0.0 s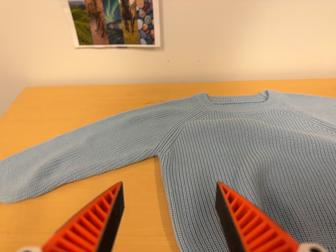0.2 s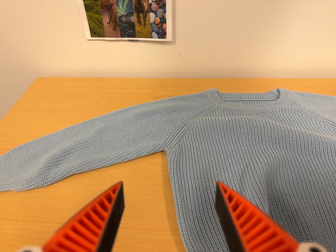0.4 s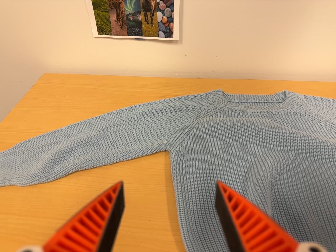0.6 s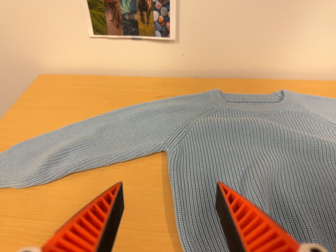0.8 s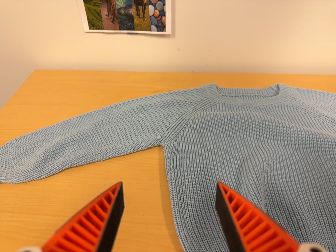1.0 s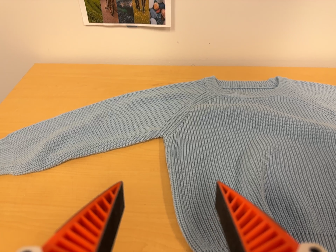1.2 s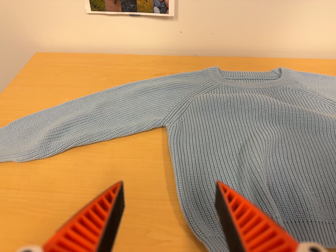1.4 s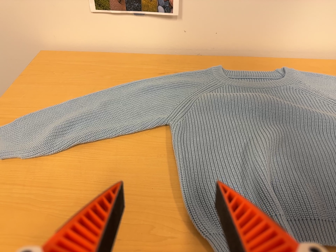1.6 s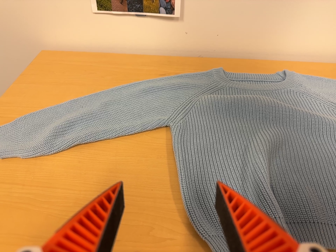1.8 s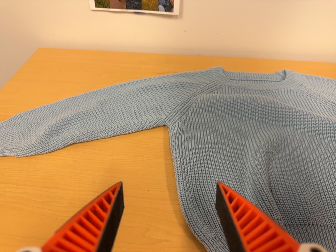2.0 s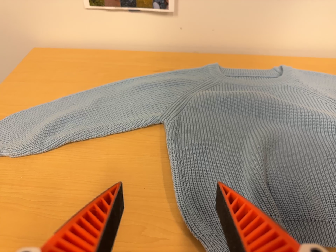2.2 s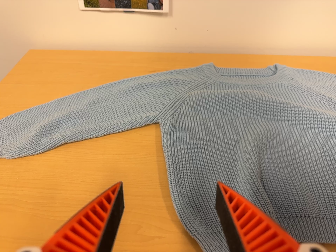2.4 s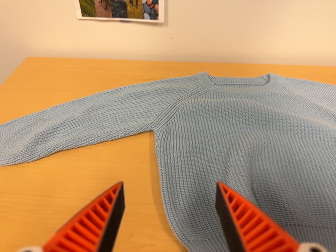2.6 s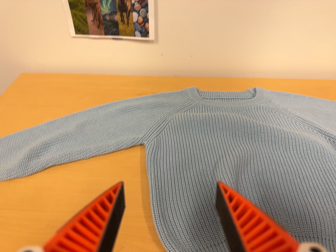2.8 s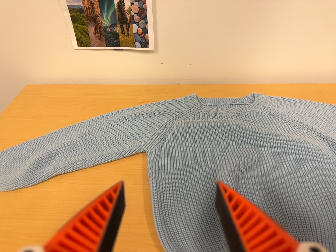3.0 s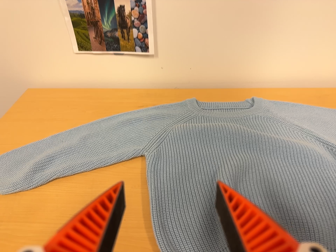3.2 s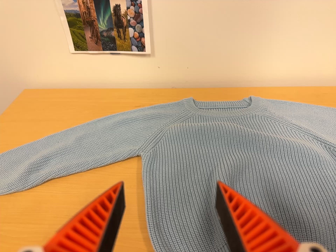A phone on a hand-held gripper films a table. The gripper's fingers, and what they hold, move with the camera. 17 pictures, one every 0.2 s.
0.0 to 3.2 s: The camera travels to its right, about 5 cm, so close, fixed things drift to the left.
The film runs backward here.
